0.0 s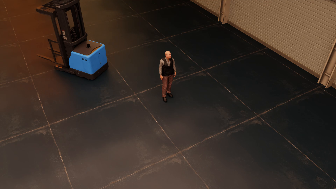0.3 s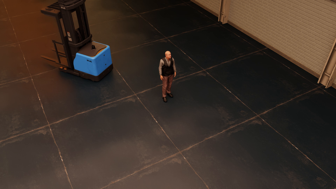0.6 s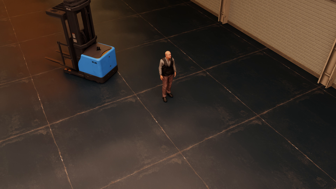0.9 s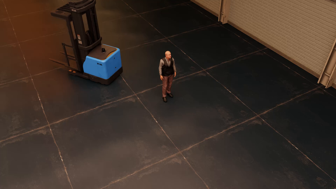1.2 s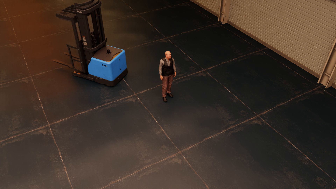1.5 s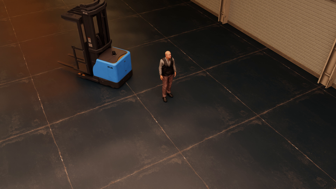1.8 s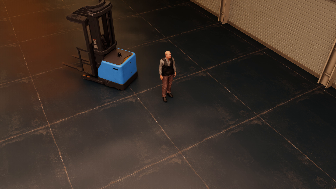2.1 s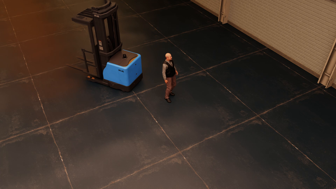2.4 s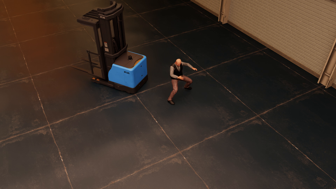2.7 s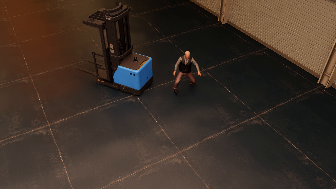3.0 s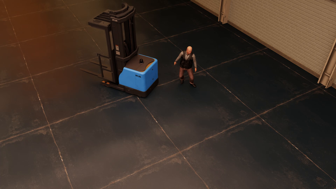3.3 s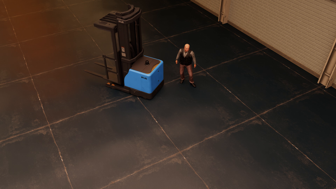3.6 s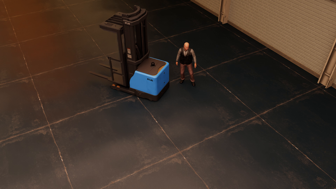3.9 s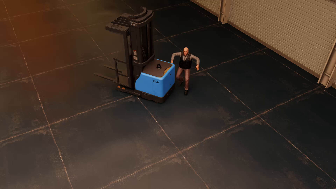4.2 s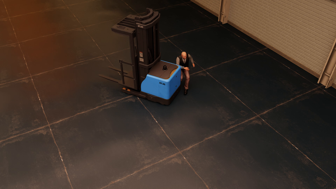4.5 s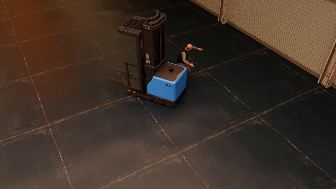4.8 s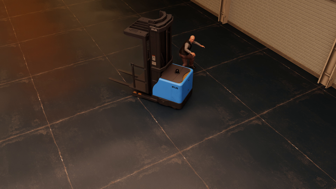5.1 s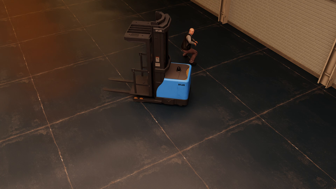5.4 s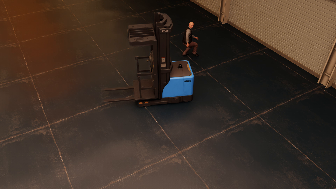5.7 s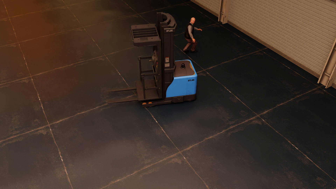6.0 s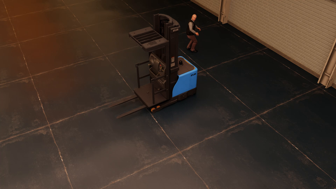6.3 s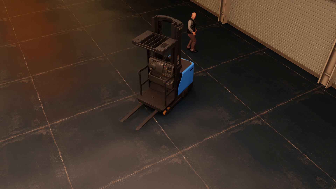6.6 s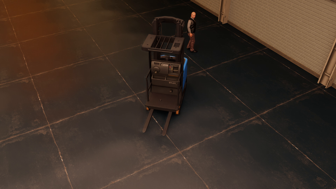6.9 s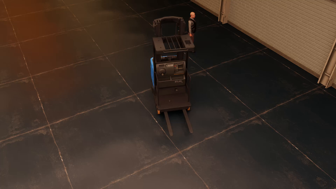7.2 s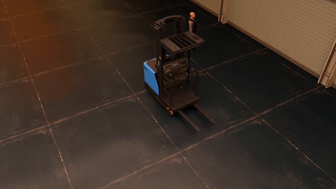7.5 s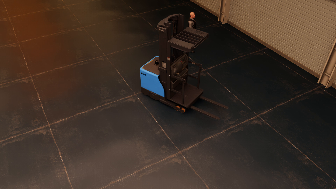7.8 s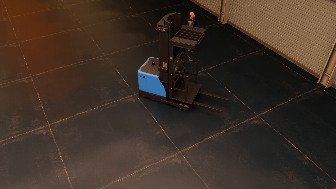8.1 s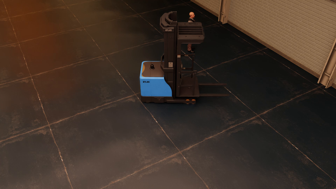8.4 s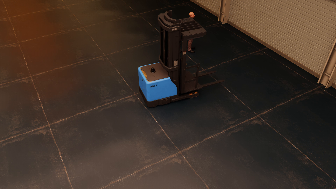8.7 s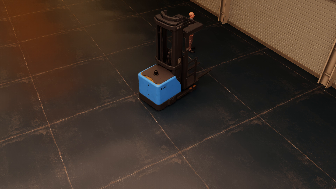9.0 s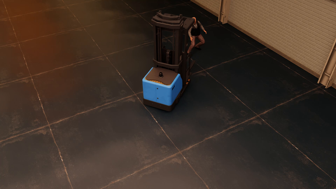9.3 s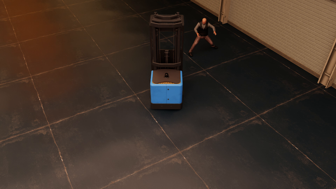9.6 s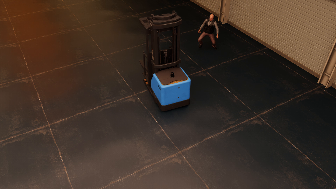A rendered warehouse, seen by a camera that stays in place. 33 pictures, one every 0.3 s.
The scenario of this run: Near miss between a forklift and a person.
